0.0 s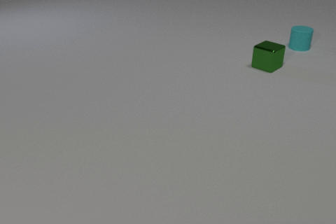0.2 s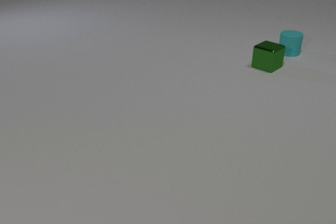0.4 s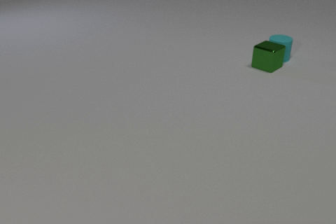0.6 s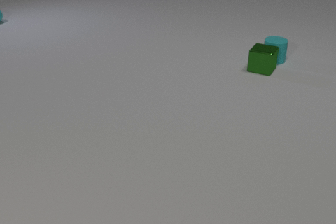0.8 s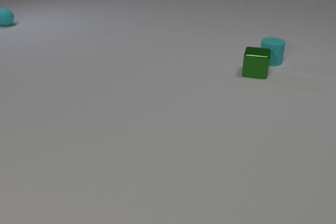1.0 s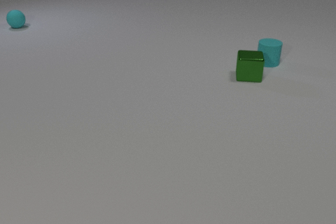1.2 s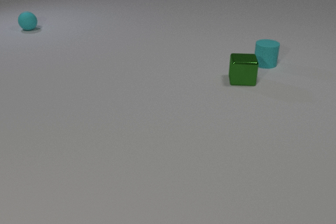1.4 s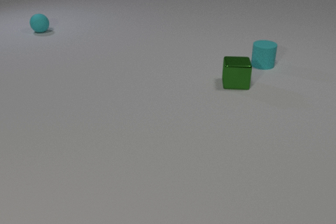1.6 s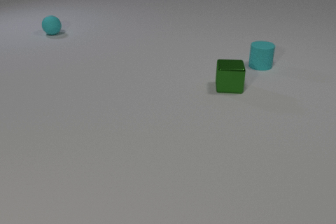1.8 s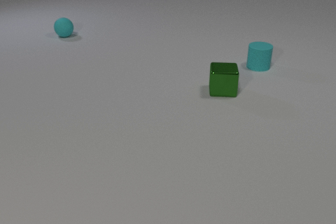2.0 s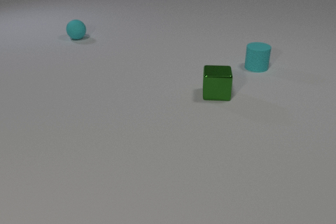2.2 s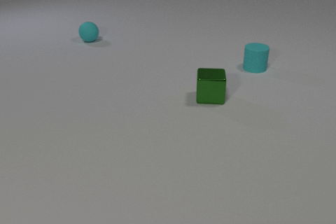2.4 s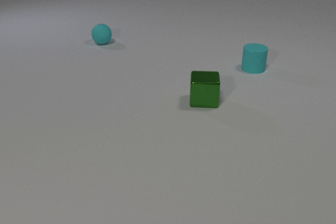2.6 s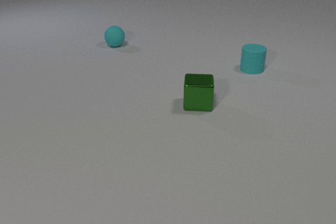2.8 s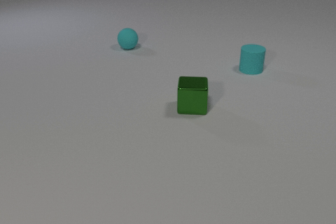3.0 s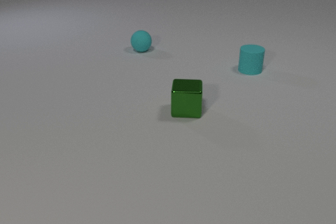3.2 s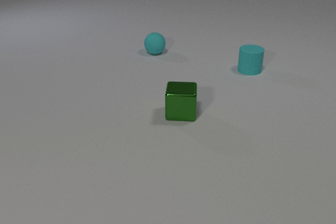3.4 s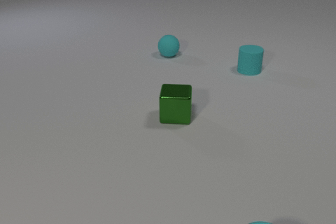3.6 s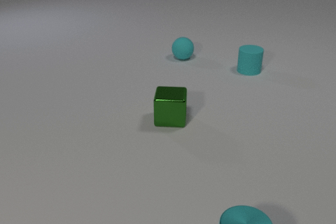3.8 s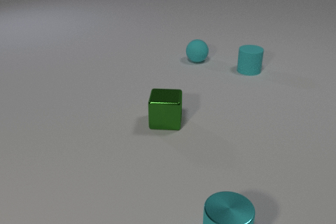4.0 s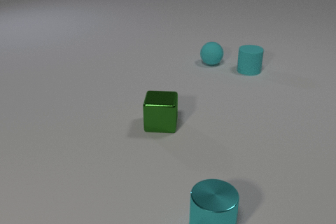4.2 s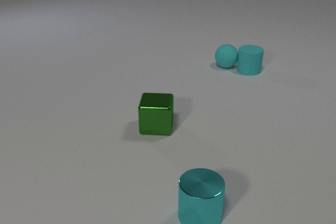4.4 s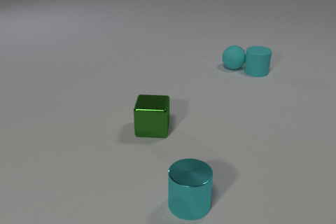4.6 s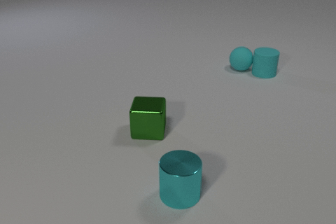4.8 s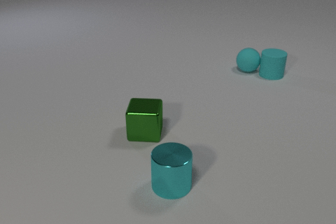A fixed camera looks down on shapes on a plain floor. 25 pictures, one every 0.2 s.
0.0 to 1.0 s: The cyan rubber cylinder slides toward the camera and to the left. The green metal cube slides toward the camera and to the left, spins counterclockwise seen from above by about 30 degrees, its near face sliding to the right. The cyan rubber sphere comes in at the left edge, rolls toward the camera and to the right. The cyan rubber cylinder and the green metal cube collide.
1.0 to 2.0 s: The cyan rubber cylinder slides toward the camera and to the left. The green metal cube slides toward the camera and to the left. The cyan rubber sphere rolls to the right and toward the camera.
2.0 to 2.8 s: The cyan rubber cylinder slides toward the camera and to the left. The green metal cube slides toward the camera and to the left. The cyan rubber sphere rolls to the right and toward the camera.
2.8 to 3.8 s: The green metal cube slides toward the camera and to the left. The cyan metal cylinder comes in at the bottom edge, slides away from the camera and to the left. The cyan rubber sphere rolls to the right and toward the camera.
3.8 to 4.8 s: The cyan rubber cylinder slides to the right. The green metal cube slides to the left and toward the camera. The cyan metal cylinder slides away from the camera and to the left. The cyan rubber sphere rolls to the right. The cyan rubber cylinder and the cyan rubber sphere collide.
What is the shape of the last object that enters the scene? cylinder.
What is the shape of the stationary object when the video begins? cube.
Are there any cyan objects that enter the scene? yes.
